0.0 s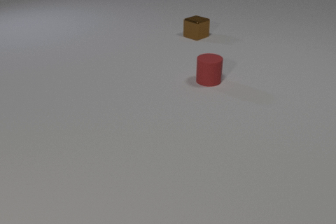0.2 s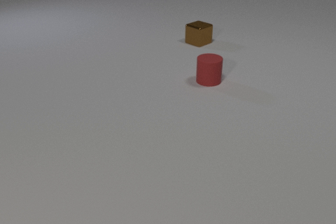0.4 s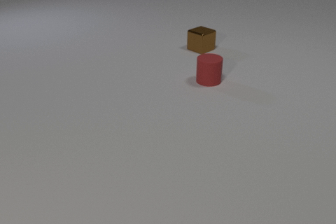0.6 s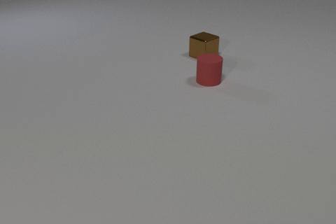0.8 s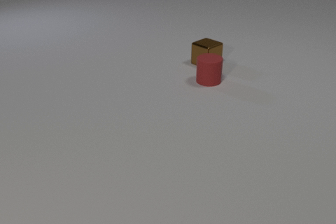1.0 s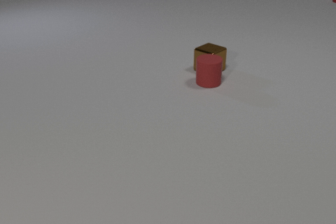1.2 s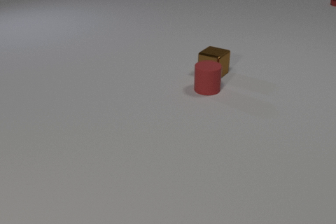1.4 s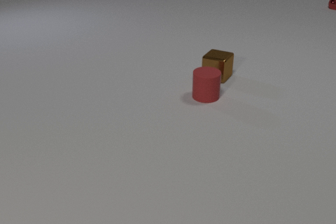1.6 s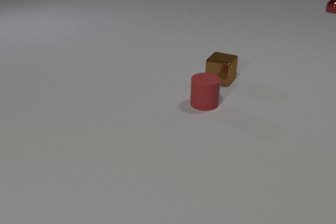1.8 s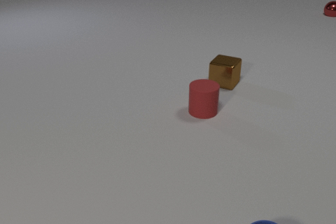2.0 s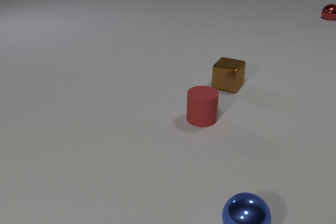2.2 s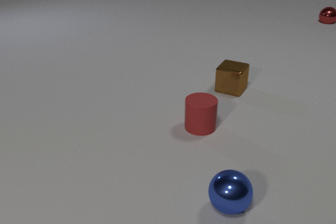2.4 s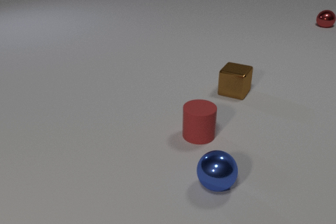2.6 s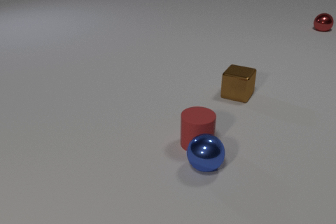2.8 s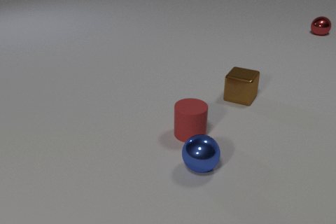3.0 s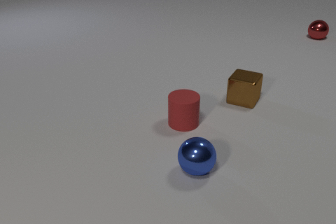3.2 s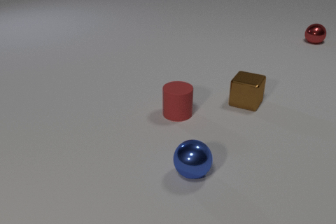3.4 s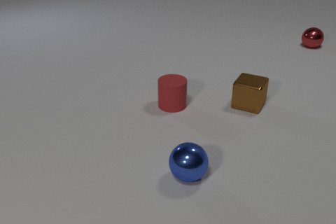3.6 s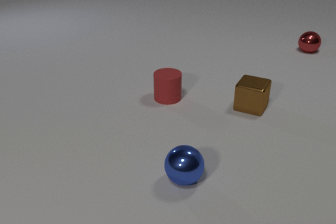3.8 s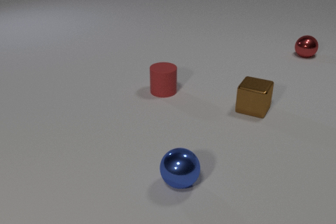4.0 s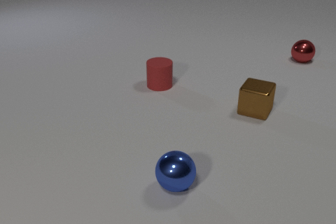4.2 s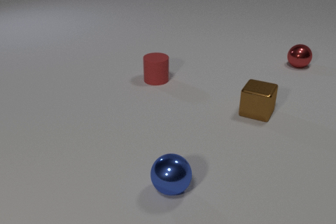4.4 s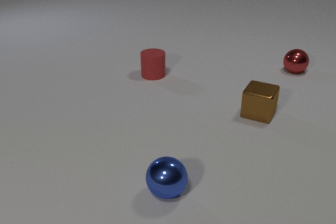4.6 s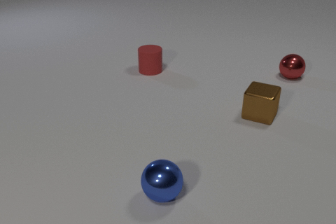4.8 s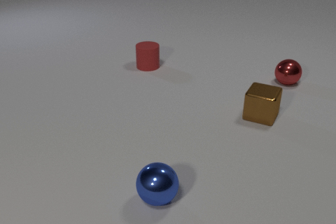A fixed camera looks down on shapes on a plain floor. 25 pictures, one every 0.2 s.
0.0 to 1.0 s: The brown metal cube slides toward the camera. The red metal sphere comes in at the top edge, rolls toward the camera. The brown metal cube and the red rubber cylinder collide.
1.0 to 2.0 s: The brown metal cube slides toward the camera and to the right. The red rubber cylinder slides toward the camera. The blue metal sphere comes in at the bottom edge, rolls away from the camera and to the left. The red metal sphere rolls toward the camera.
2.0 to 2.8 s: The brown metal cube slides toward the camera and to the right. The red rubber cylinder slides toward the camera. The blue metal sphere rolls away from the camera and to the left. The red metal sphere rolls toward the camera. The red rubber cylinder and the blue metal sphere collide.
2.8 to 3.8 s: The brown metal cube slides toward the camera and to the right. The red rubber cylinder slides away from the camera. The blue metal sphere rolls toward the camera and to the left. The red metal sphere rolls toward the camera.
3.8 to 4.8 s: The brown metal cube slides toward the camera and to the right. The red rubber cylinder slides away from the camera. The blue metal sphere rolls toward the camera and to the left. The red metal sphere rolls toward the camera.
How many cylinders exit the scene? 0.
Are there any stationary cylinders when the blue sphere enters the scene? no.
What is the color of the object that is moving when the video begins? brown.
